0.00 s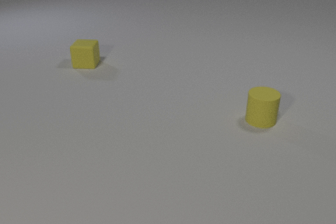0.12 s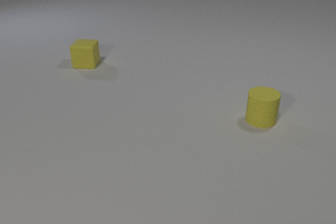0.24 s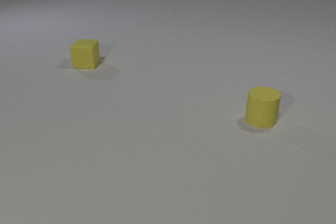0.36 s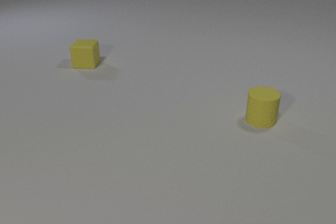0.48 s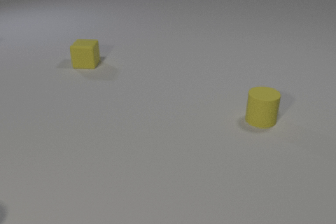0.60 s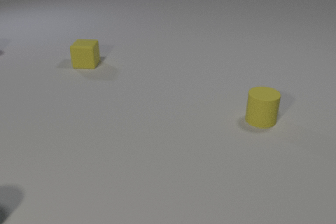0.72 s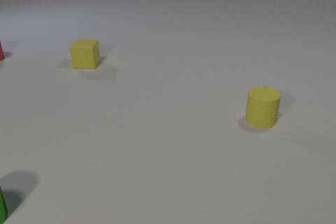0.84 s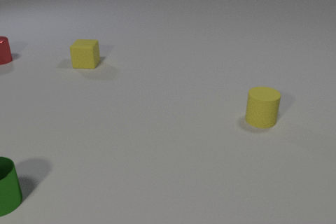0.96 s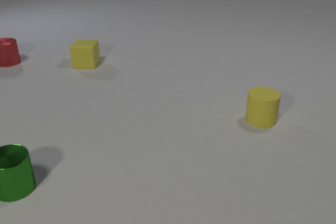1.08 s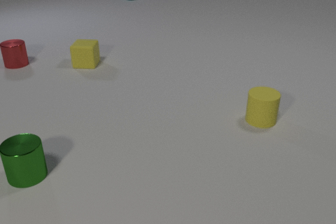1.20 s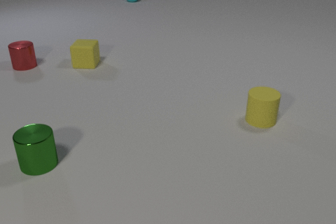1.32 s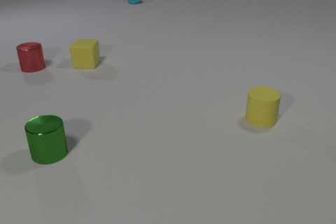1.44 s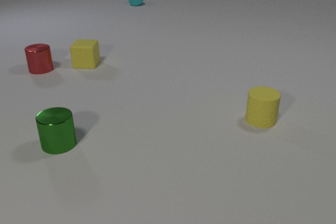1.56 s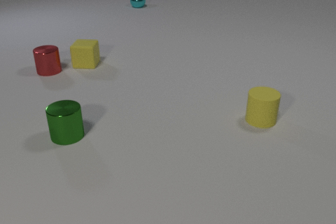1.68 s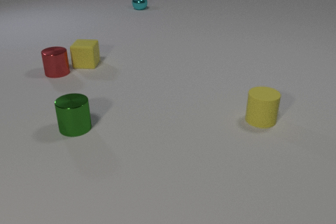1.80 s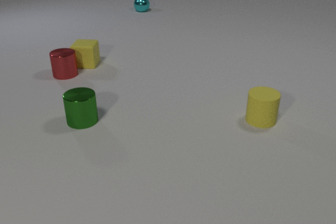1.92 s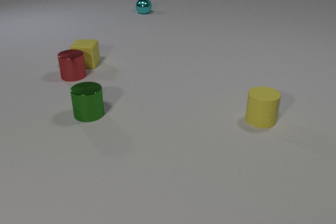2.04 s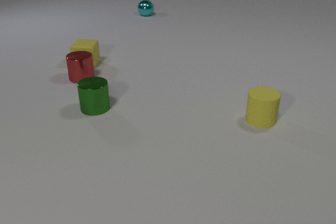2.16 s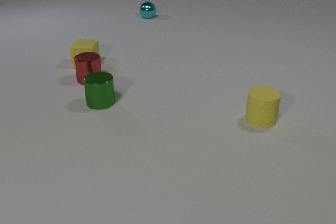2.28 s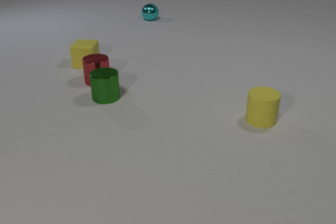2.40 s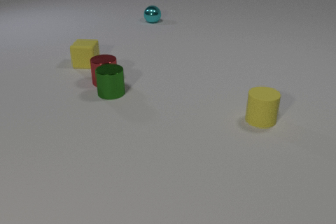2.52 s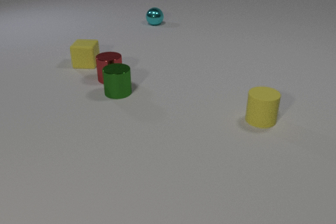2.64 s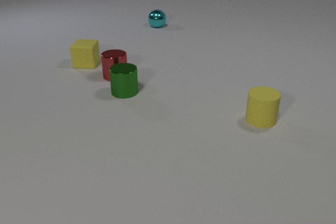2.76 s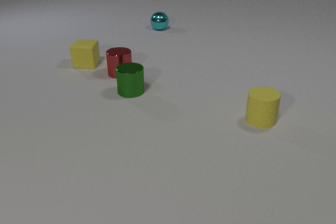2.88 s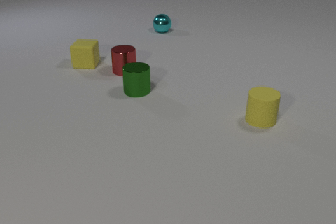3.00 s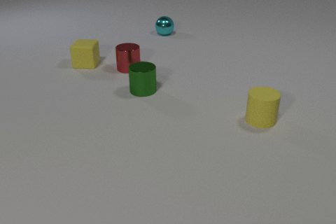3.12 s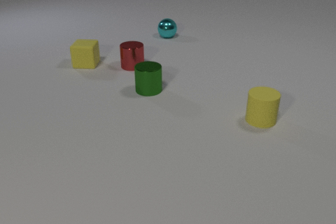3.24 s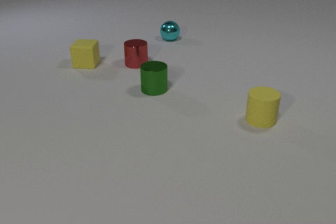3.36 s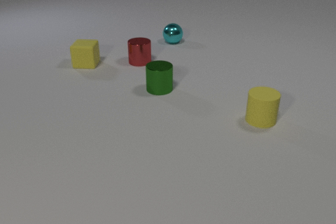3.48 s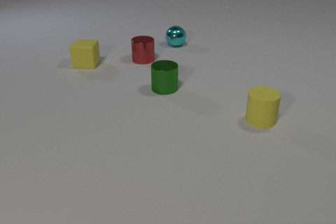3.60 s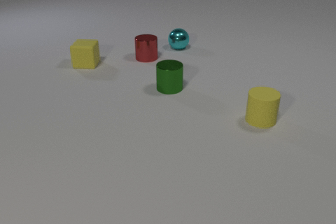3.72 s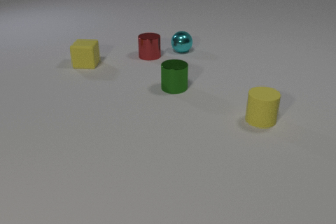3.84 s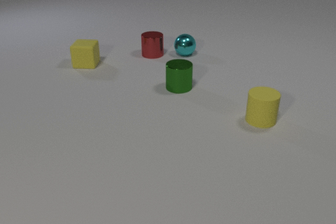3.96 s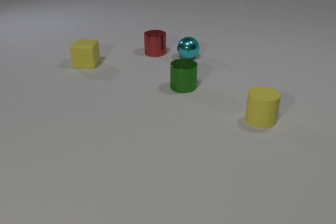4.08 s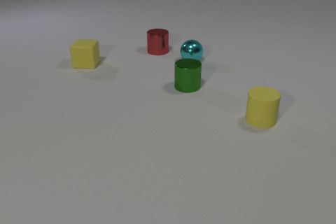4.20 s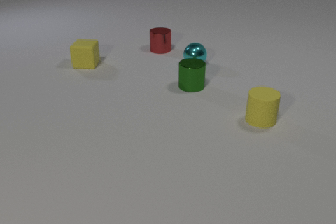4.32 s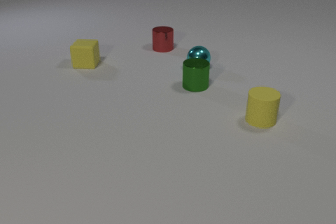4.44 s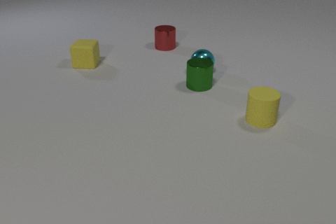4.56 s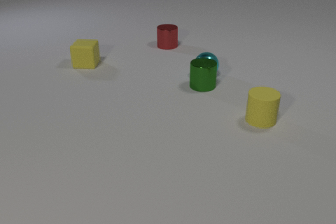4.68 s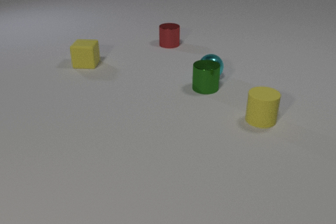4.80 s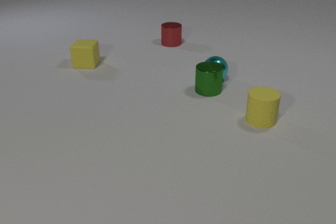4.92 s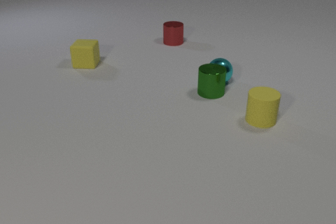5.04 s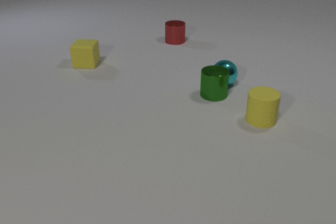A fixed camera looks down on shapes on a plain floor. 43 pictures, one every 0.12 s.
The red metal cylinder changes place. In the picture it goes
to the right.
The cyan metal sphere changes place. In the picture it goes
toward the camera.
0.00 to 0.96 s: The green metal cylinder comes in at the left edge, slides away from the camera and to the right. The red metal cylinder comes in at the left edge, slides toward the camera and to the right.
0.96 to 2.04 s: The green metal cylinder slides away from the camera and to the right. The red metal cylinder slides to the right and toward the camera. The cyan metal sphere comes in at the top edge, rolls toward the camera.
2.04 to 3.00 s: The green metal cylinder slides to the right and away from the camera. The red metal cylinder slides to the right. The cyan metal sphere rolls toward the camera. The green metal cylinder and the red metal cylinder collide.
3.00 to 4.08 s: The green metal cylinder slides to the right. The red metal cylinder slides away from the camera and to the right. The cyan metal sphere rolls toward the camera.
4.08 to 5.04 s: The green metal cylinder slides to the right and toward the camera. The red metal cylinder slides away from the camera and to the right. The cyan metal sphere rolls toward the camera and to the right. The green metal cylinder and the cyan metal sphere collide.
What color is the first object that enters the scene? green.
What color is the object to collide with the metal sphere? green.
What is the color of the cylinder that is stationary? yellow.
